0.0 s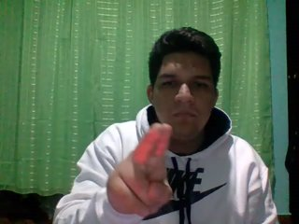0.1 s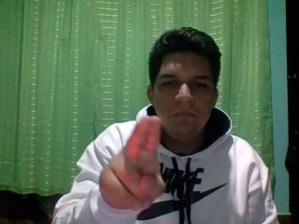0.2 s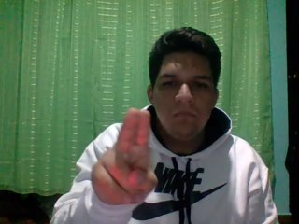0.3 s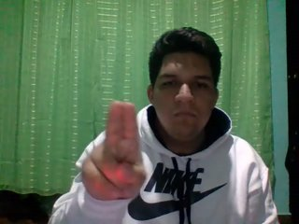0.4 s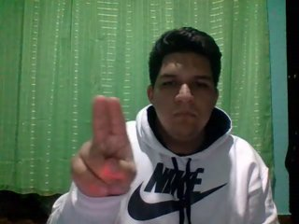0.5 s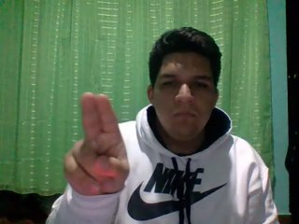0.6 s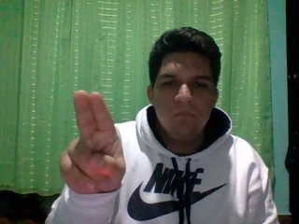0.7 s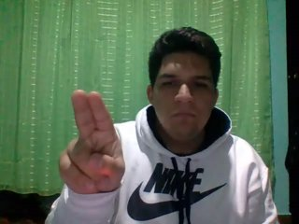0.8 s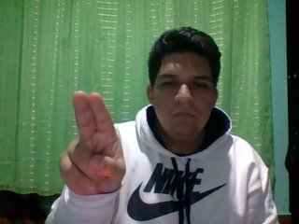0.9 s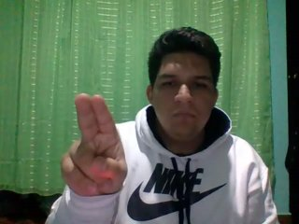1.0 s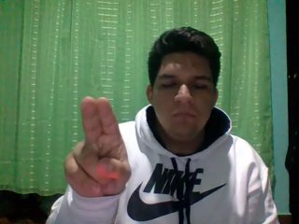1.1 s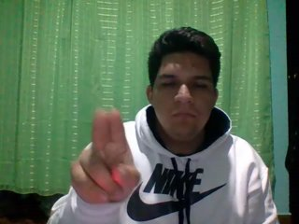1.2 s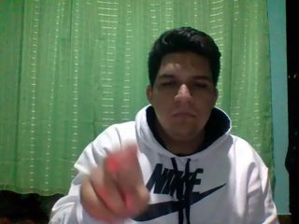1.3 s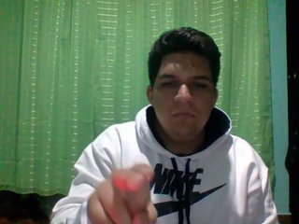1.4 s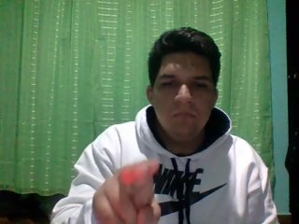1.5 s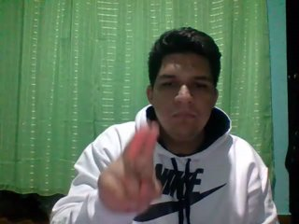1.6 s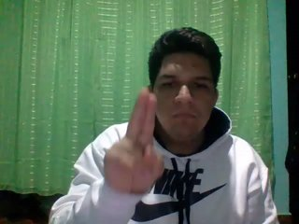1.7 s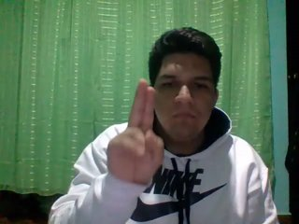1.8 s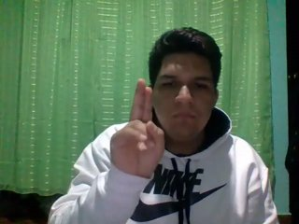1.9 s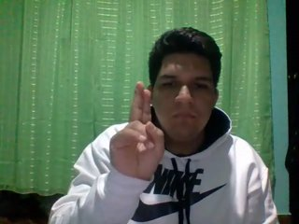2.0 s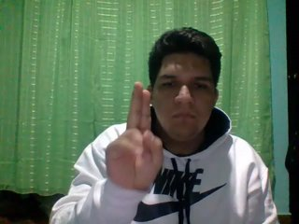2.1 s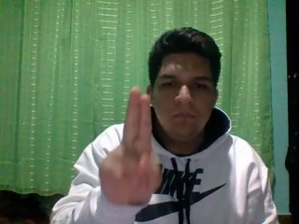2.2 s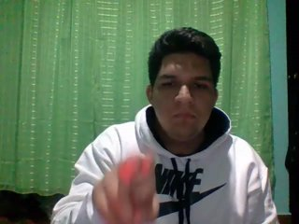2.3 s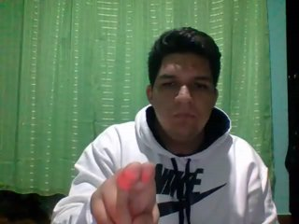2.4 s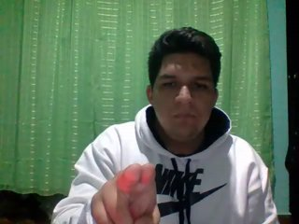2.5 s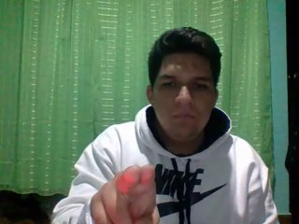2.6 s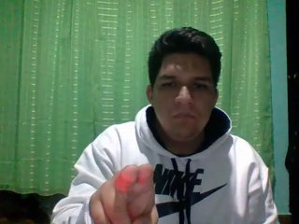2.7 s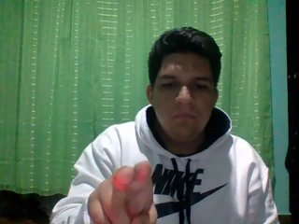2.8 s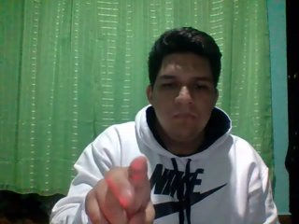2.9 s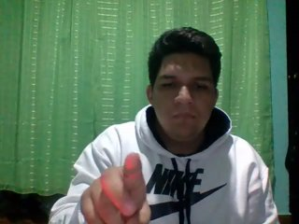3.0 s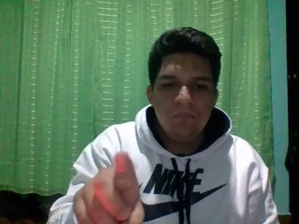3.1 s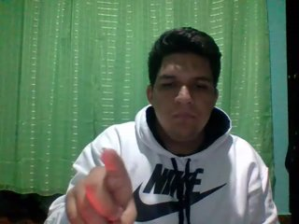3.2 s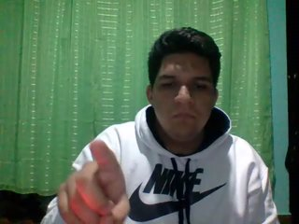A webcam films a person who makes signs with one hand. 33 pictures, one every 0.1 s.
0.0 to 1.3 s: Pointing with two fingers.
1.4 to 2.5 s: Click with two fingers.
2.6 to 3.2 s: Pointing with one finger.
